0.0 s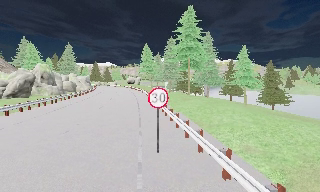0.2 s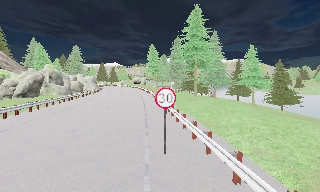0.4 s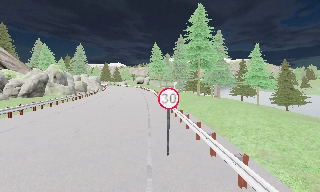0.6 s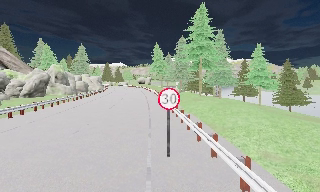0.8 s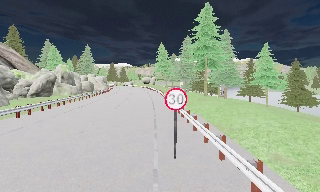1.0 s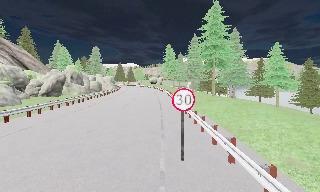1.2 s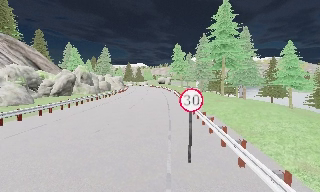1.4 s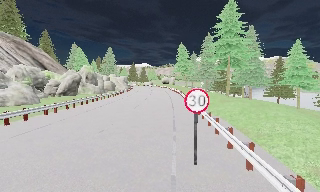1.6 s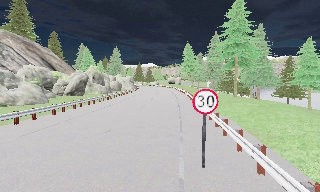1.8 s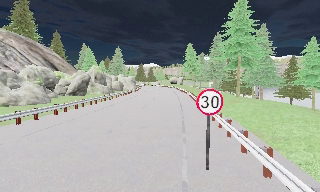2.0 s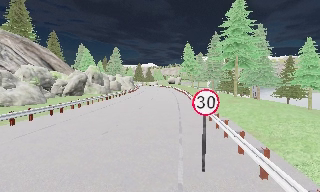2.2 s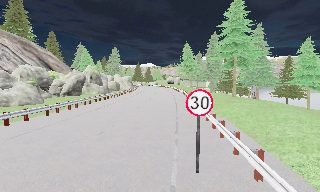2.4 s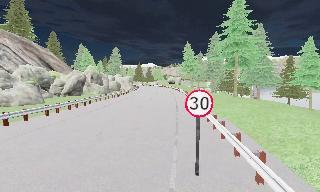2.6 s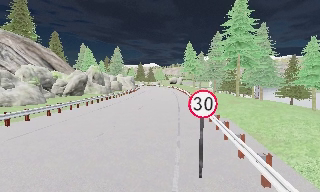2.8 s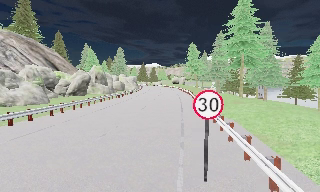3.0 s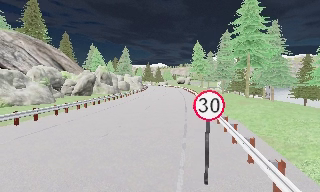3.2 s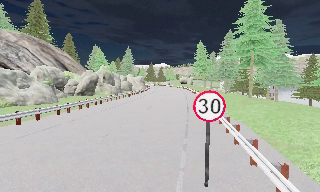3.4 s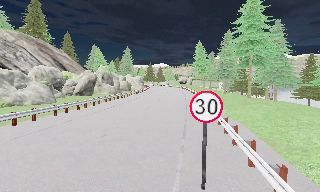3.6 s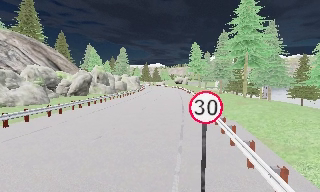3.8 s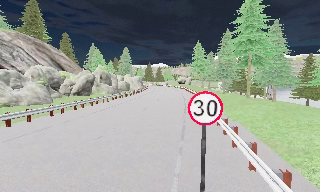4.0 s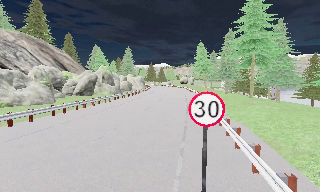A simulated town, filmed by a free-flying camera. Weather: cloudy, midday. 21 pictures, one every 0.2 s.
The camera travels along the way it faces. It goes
forward.
0.0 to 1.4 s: The camera pans to its left, which is counterclockwise from overhead, by about 10 degrees. It travels forward, about 0.5 m, so what stands in front looms larger.
1.4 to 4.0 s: The camera travels forward and to its right, about 1.5 m, so what stands in front looms larger.
The film runs forward here.
